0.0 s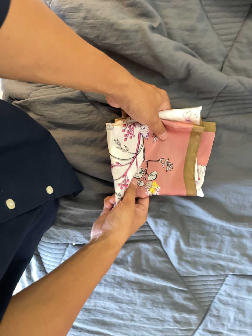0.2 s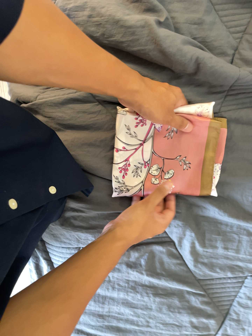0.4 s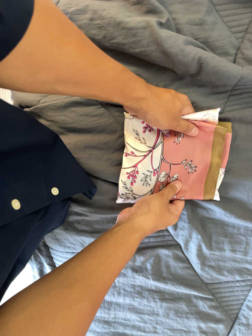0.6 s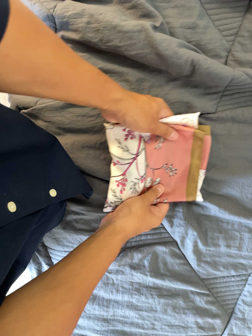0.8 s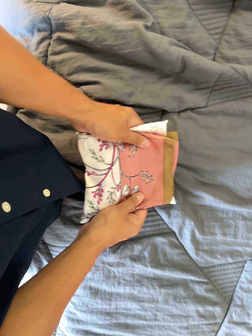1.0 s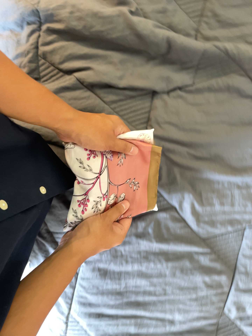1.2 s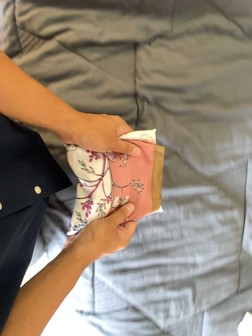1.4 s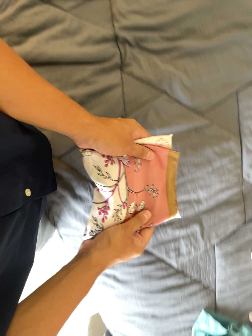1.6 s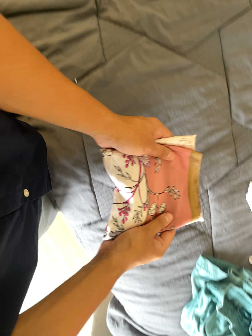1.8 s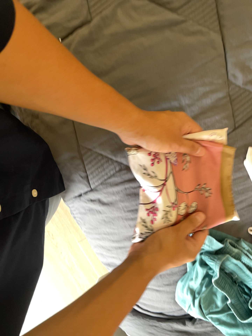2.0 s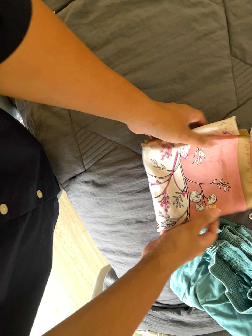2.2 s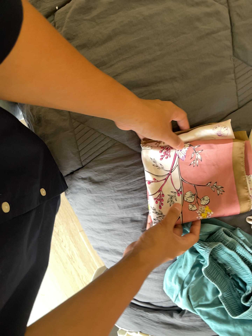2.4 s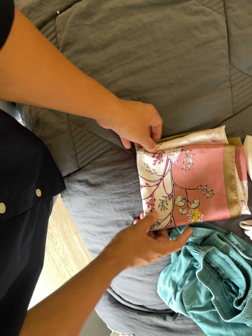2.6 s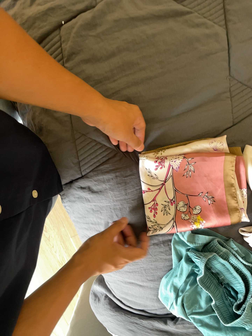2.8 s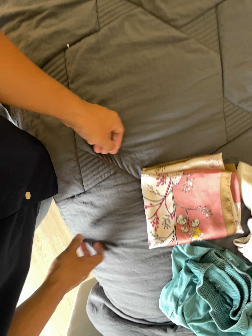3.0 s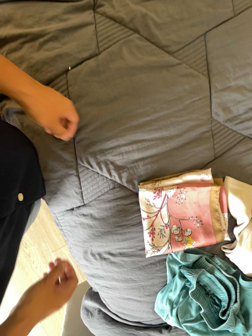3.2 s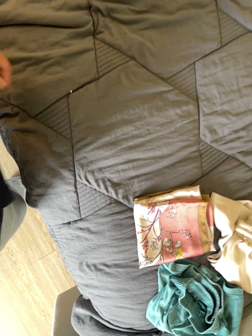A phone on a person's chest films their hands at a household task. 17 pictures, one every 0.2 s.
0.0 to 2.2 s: The camera travels toward the bottom of its view, about 50 cm, so close, fixed things drift upward. It rolls about its line of sight by about 30 degrees, and the scene rotates counterclockwise.
2.2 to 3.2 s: The camera pans to its right by about 15 degrees. It travels to its left, backward and toward the top of its view, about 22 cm.
The film runs forward here.
